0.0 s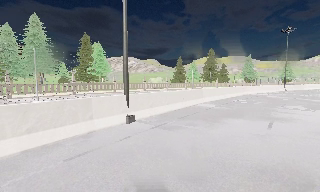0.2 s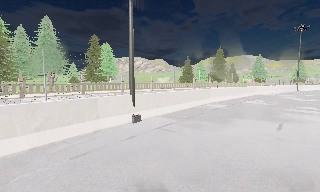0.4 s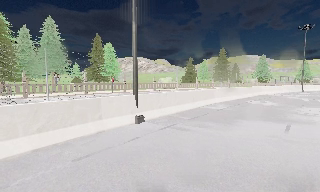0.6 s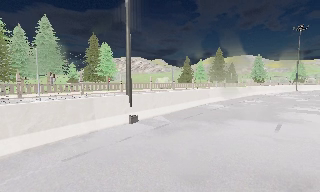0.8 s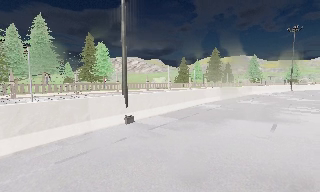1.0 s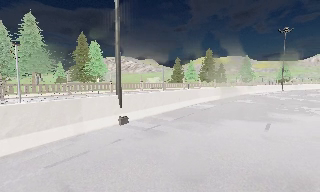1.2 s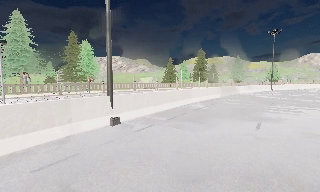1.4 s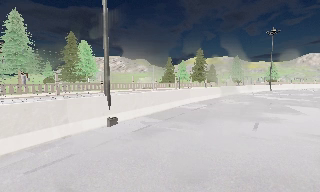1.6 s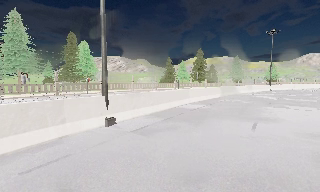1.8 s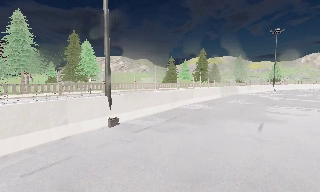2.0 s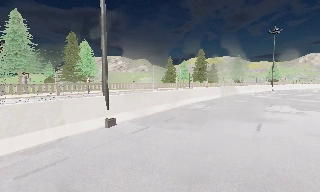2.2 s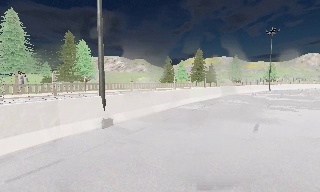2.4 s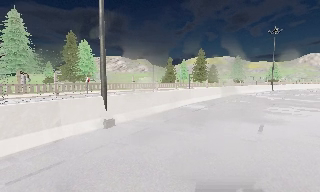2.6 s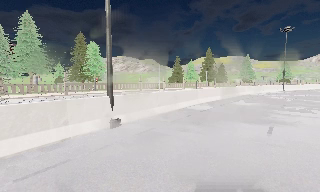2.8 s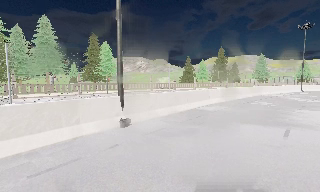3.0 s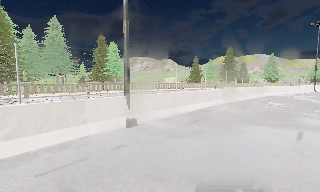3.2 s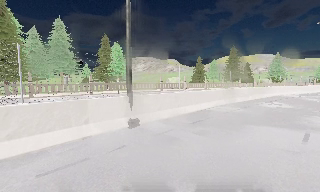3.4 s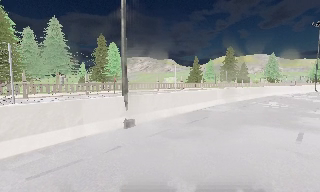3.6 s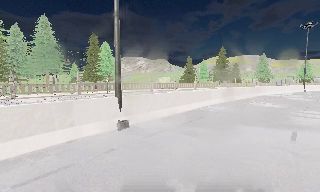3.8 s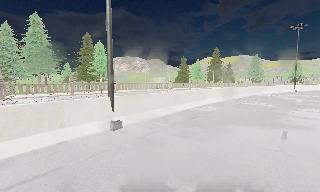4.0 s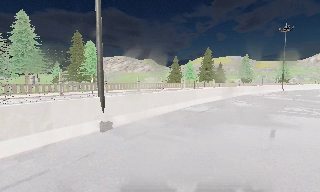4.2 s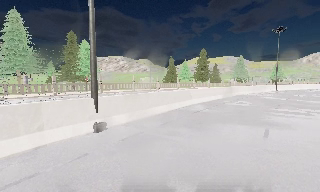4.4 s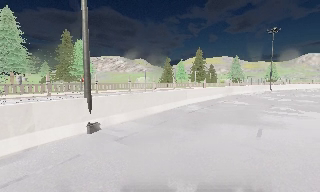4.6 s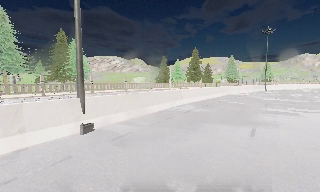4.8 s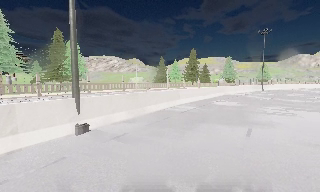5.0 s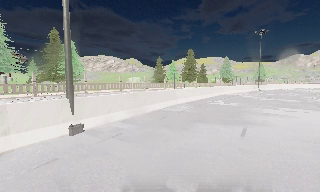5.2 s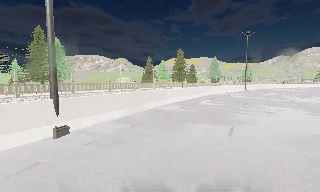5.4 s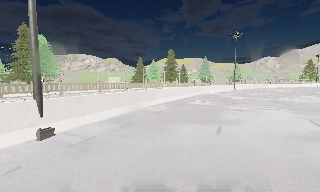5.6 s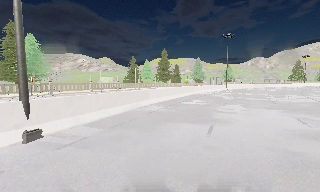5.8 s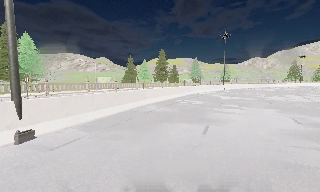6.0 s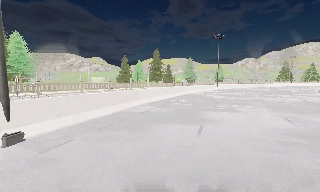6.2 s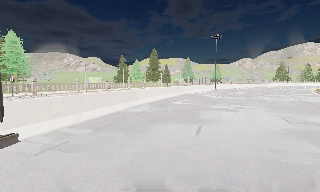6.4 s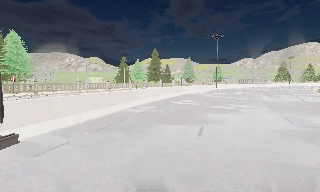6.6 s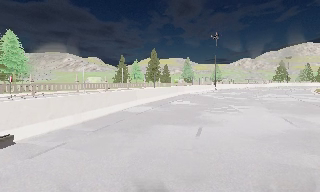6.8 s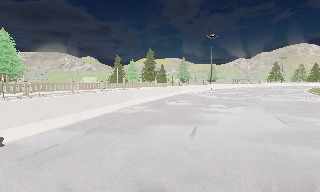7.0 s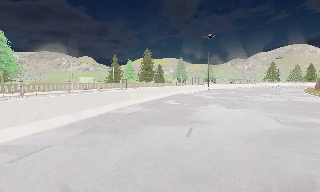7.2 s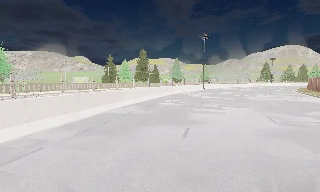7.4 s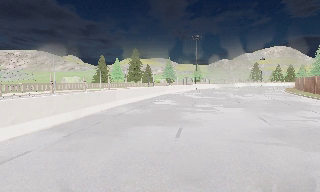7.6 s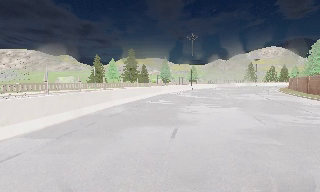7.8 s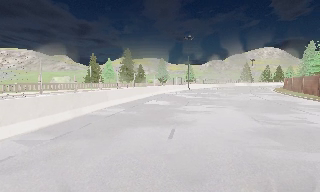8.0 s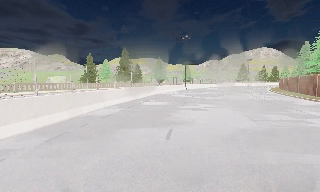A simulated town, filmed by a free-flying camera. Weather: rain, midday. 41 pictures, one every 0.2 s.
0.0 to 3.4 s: The camera travels forward and to its right, about 1 m, so what stands in front looms larger.
3.4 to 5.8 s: The camera pans to its right, which is clockwise from overhead, by about 20 degrees. It travels to its right, about 1 m, so close, fixed things drift to the left.
5.8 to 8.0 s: The camera swings to its right by about 15 degrees, and the scene slides to the left. It travels forward, about 0.5 m, so what stands in front looms larger.
The film runs forward here.
